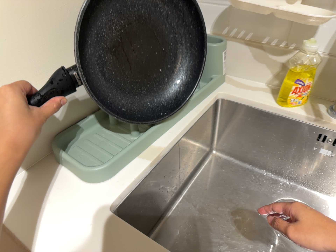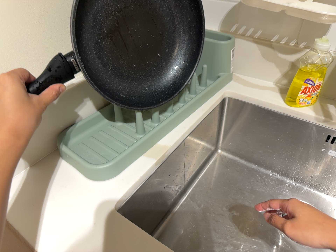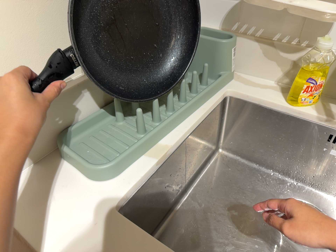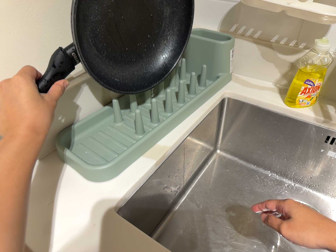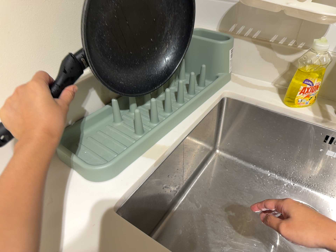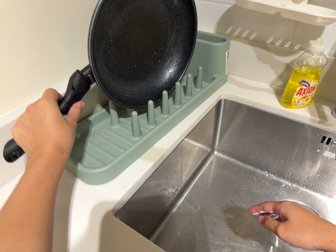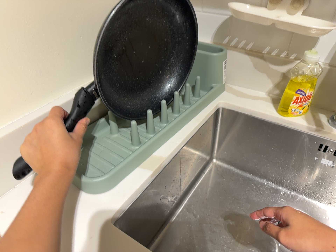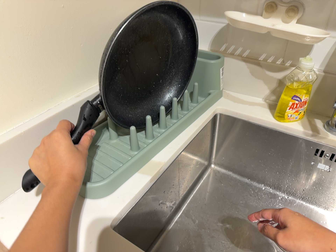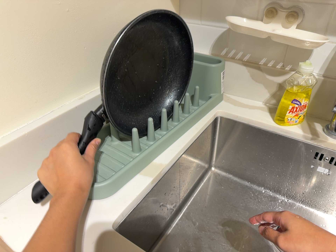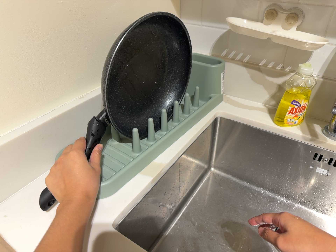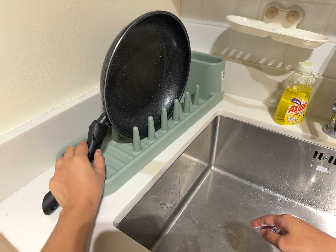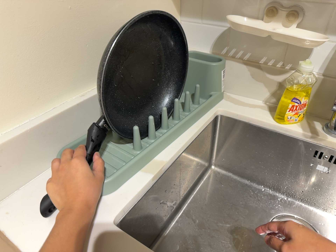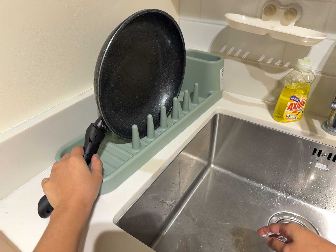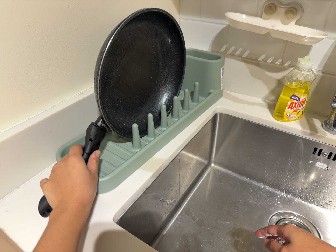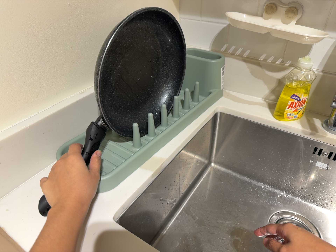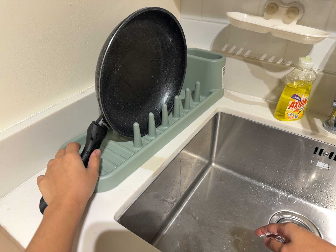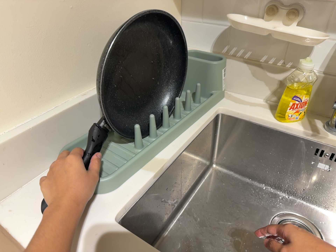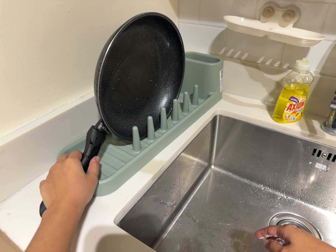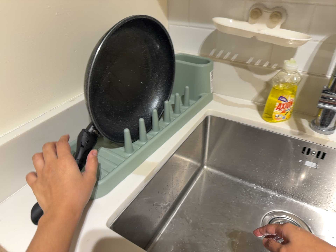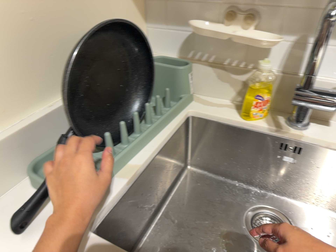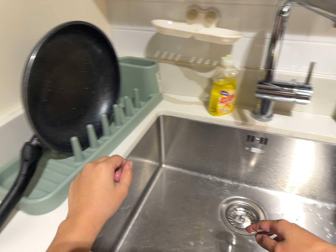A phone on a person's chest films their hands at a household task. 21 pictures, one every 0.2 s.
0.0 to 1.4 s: The camera shifts only a little, or ends up much as it began.
1.4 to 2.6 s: The camera keeps its place and its aim.
2.6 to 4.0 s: The camera swings to its right by about 10 degrees, and the scene slides to the left.
The film runs forward here.
